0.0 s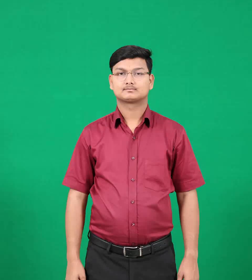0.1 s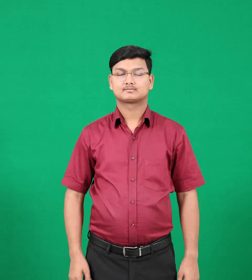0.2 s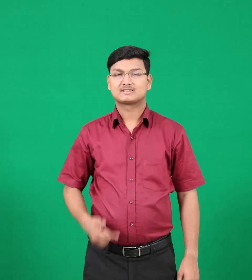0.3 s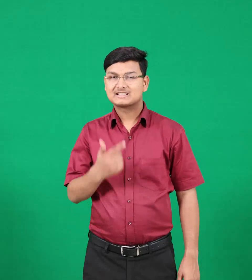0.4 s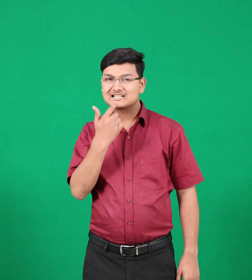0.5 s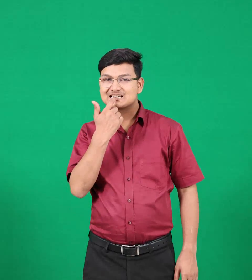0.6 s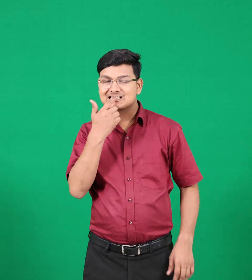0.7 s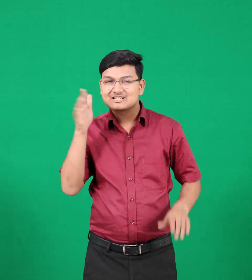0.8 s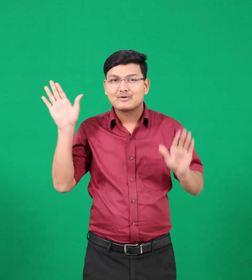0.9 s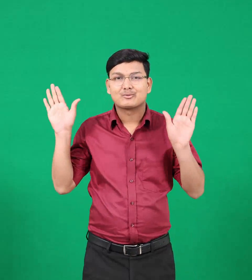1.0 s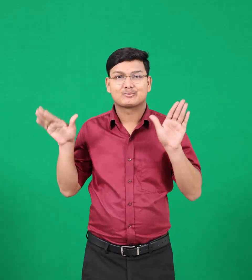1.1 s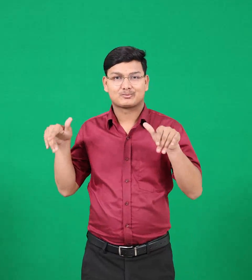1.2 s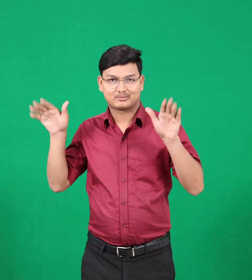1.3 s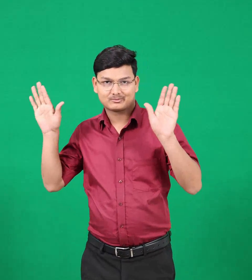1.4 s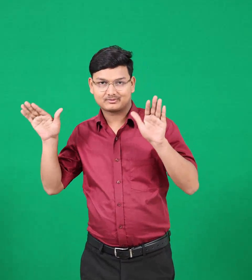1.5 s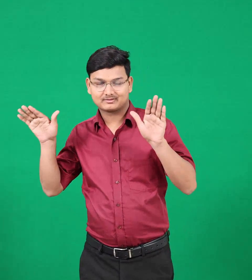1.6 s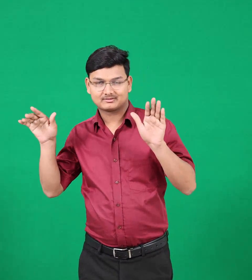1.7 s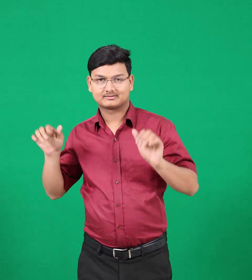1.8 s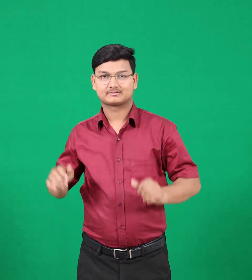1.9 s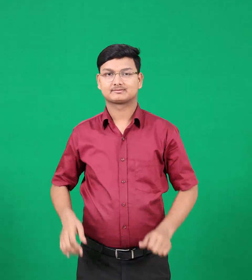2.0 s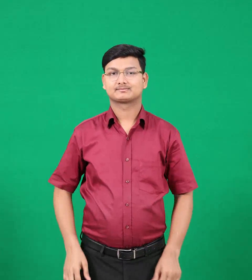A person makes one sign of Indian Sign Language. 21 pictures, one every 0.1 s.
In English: dove
